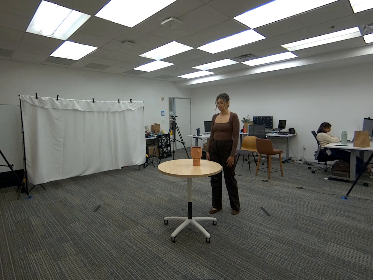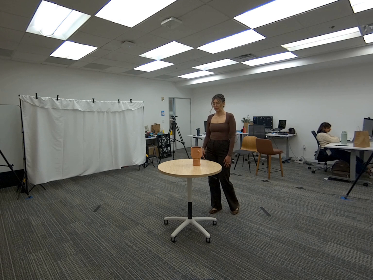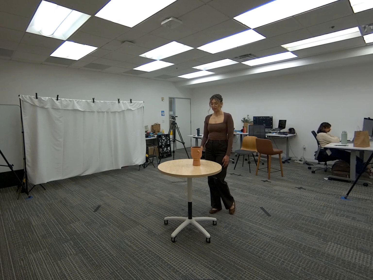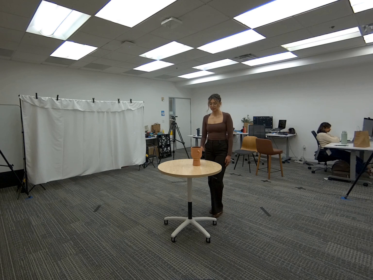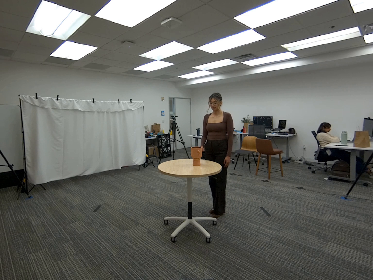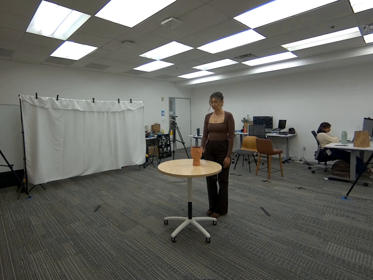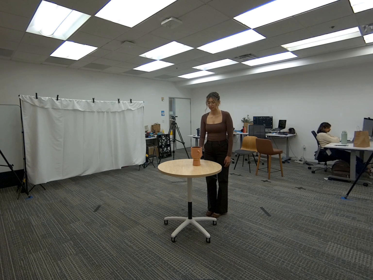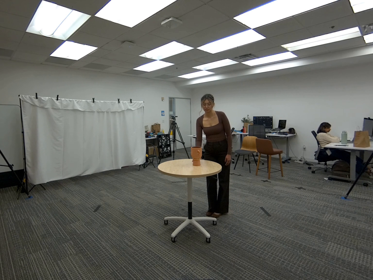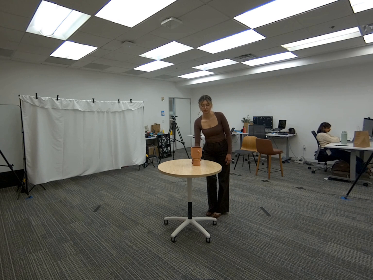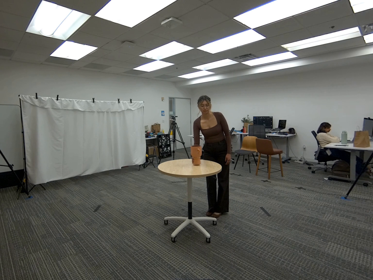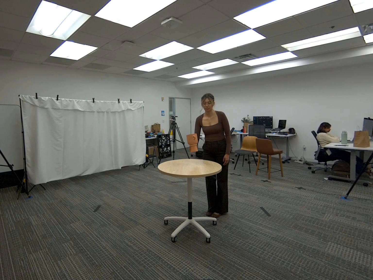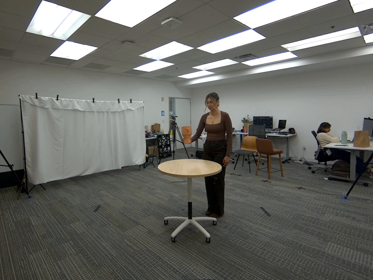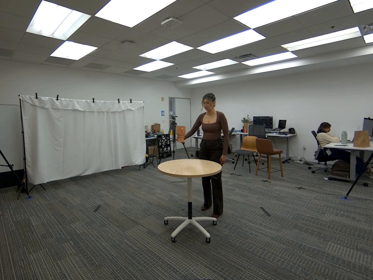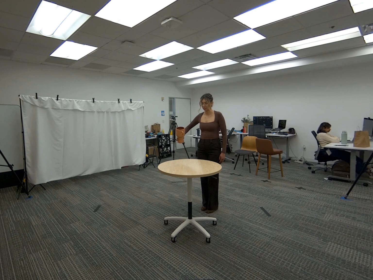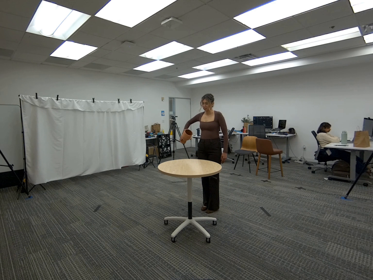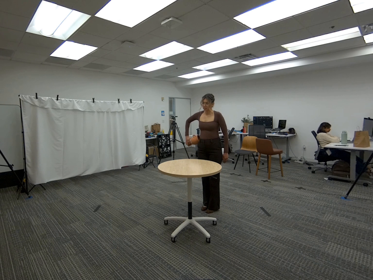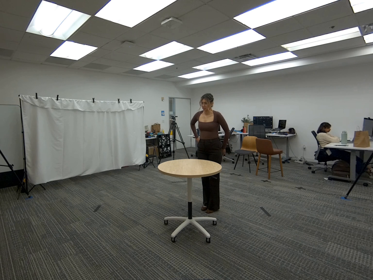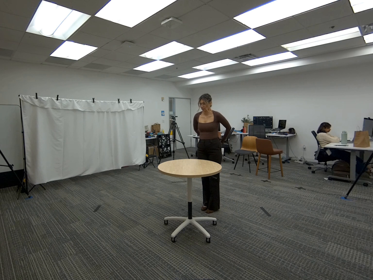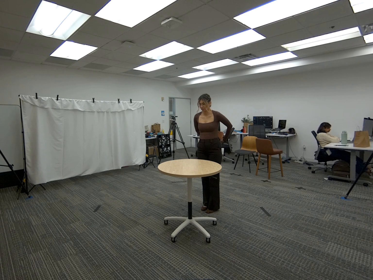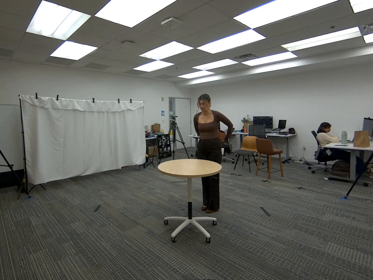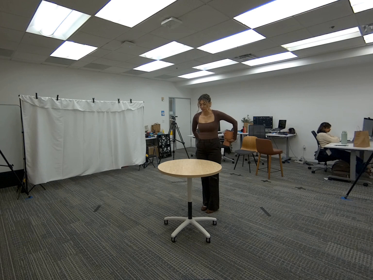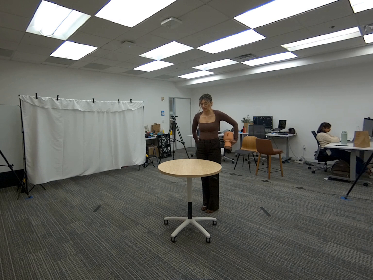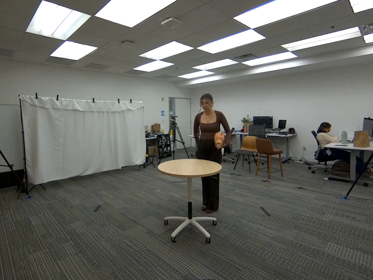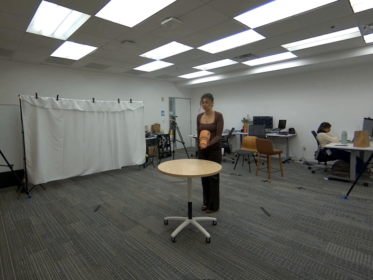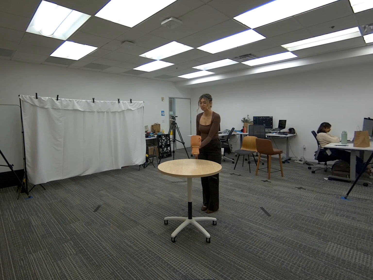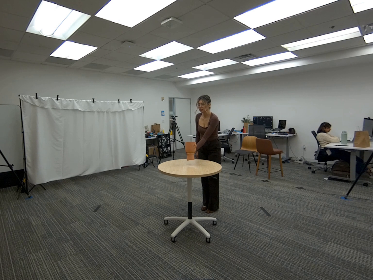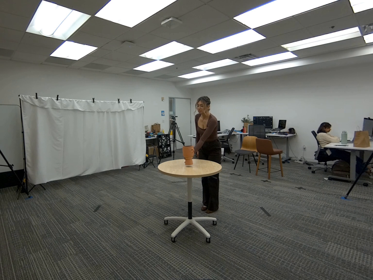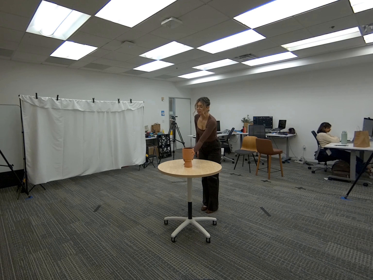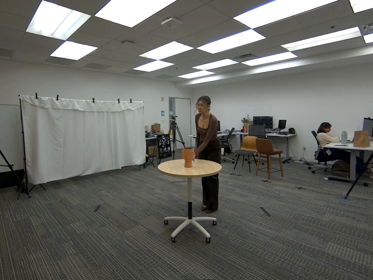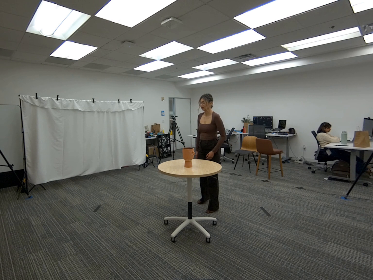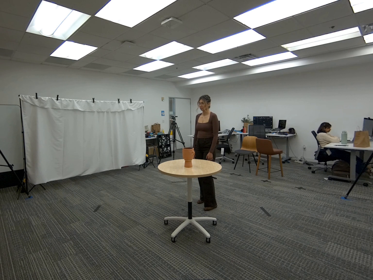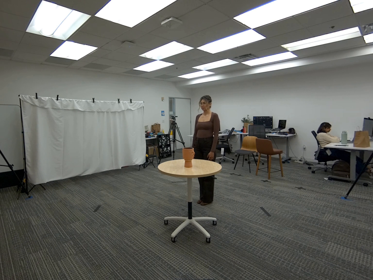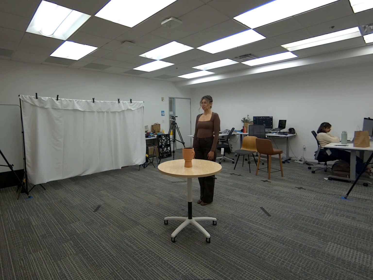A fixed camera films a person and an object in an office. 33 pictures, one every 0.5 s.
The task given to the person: Walk over to the ceramic vase on the round table and pick it up with your right hand. pass the vase to your left hand behind your back. Place the vase on the round table when finished.
